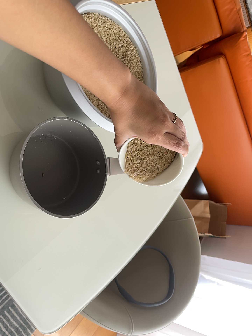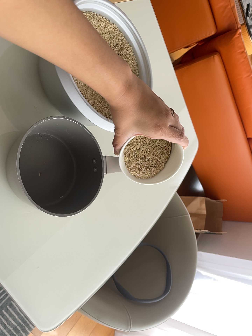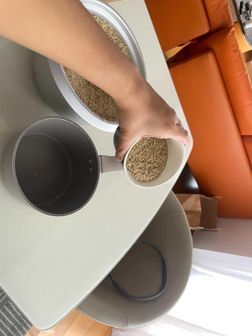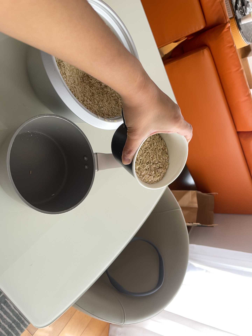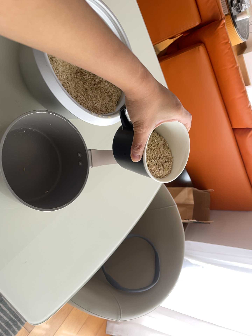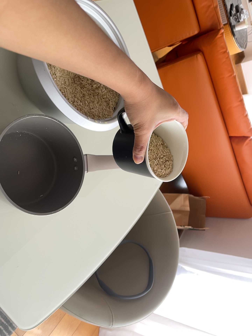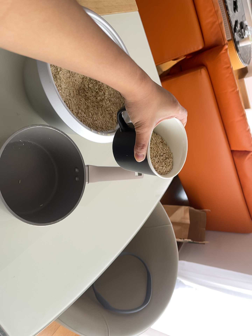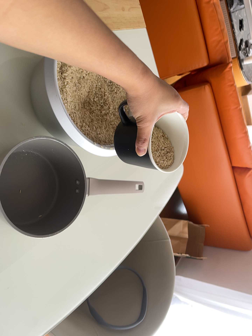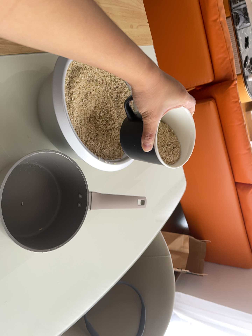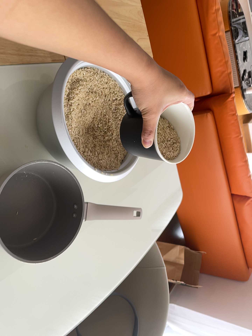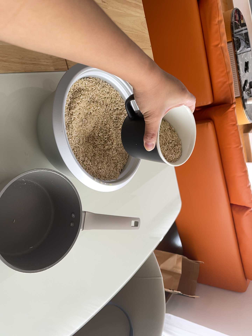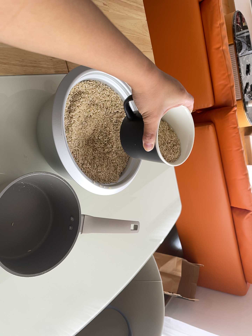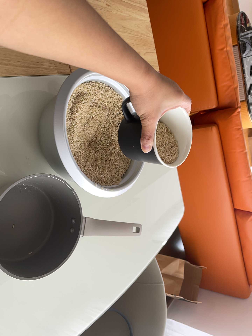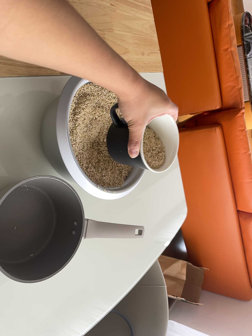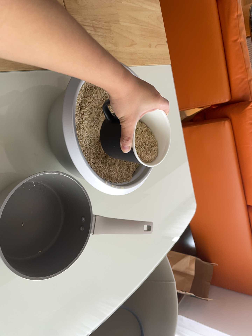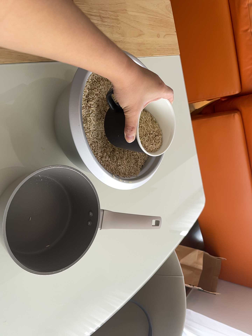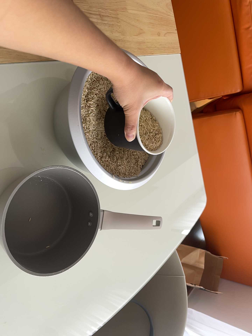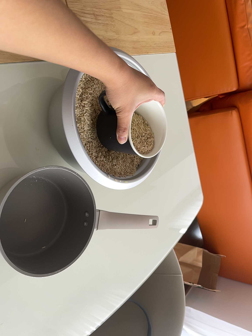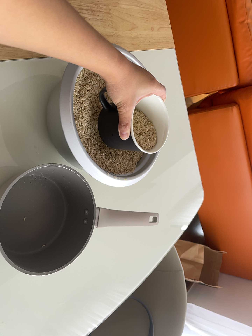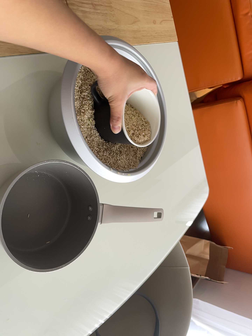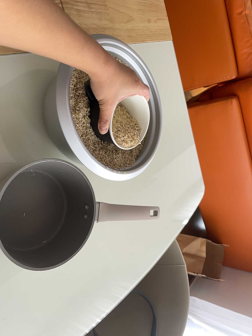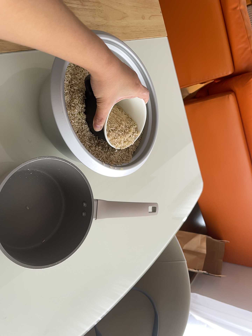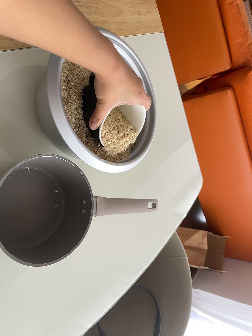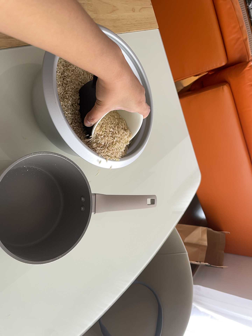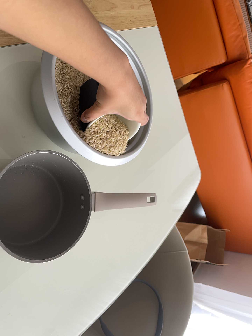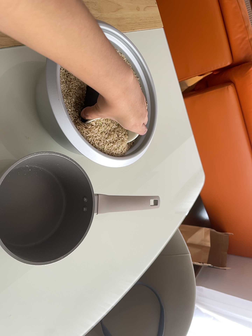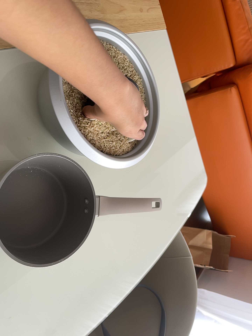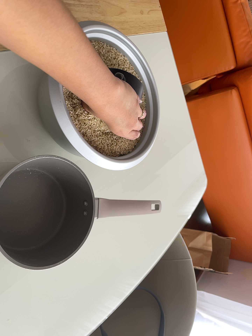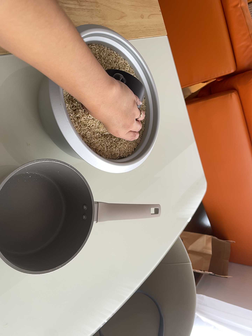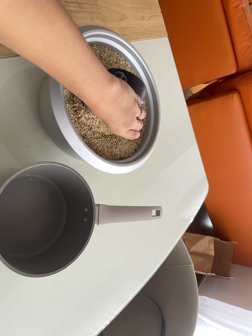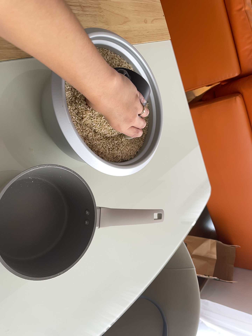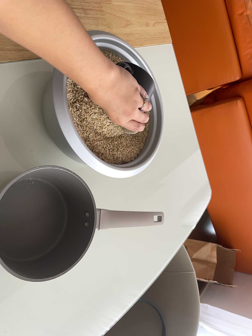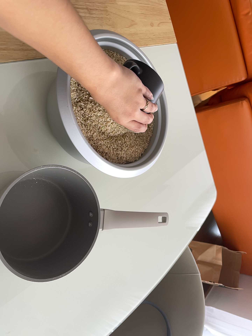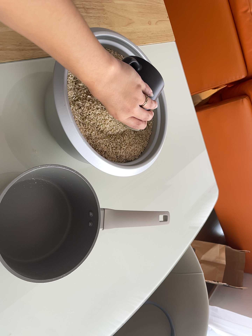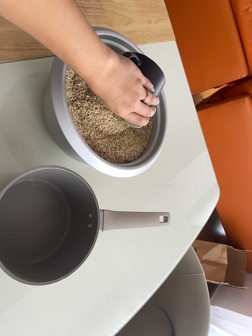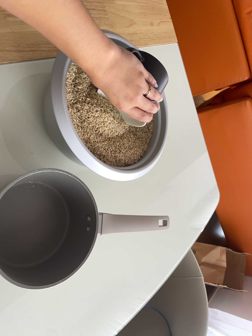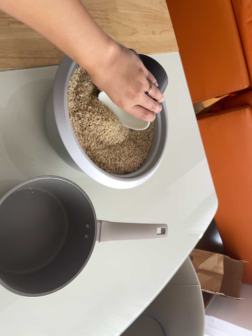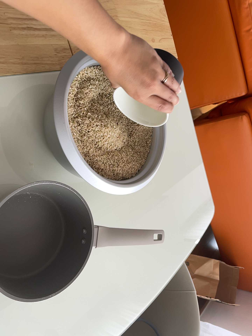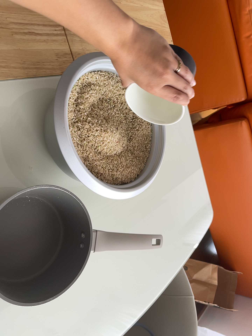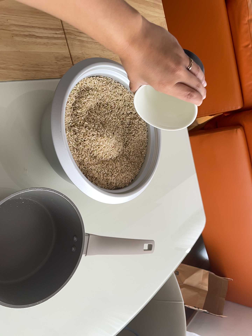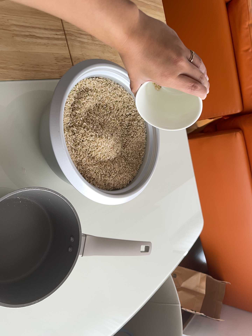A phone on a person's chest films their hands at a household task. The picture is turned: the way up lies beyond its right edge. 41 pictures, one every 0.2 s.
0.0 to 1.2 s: The camera shifts only a little, or ends up much as it began.
1.2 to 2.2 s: The camera rolls about its line of sight by about 10 degrees, and the scene rotates clockwise.
2.2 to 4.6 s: The camera shifts only a little, or ends up much as it began.
4.6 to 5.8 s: The camera keeps its place and its aim.
5.8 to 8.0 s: The camera shifts only a little, or ends up much as it began.
The film runs backward here.
